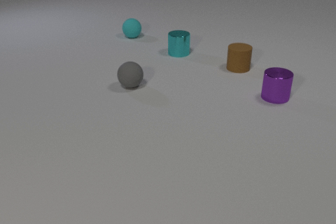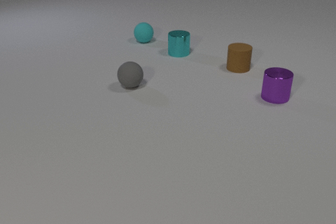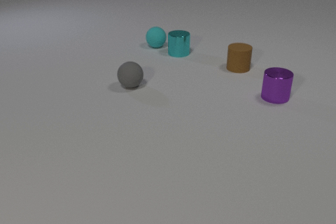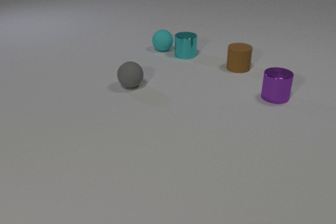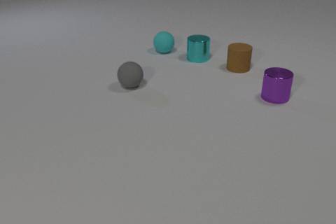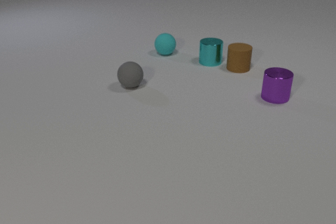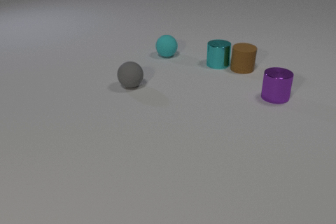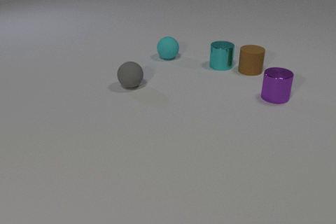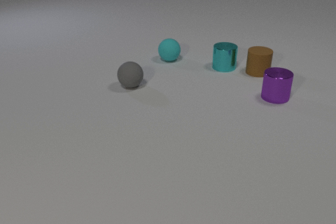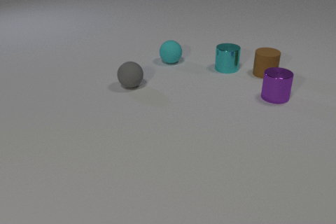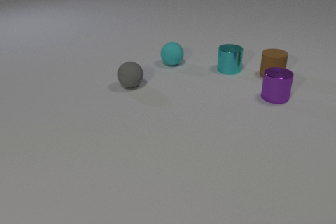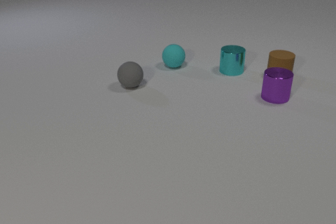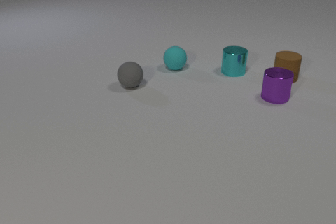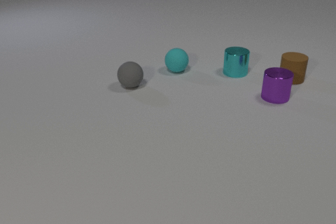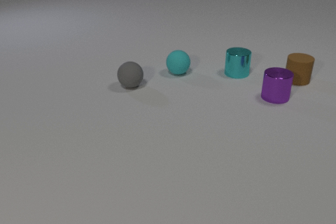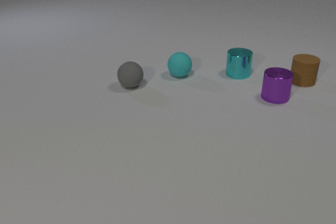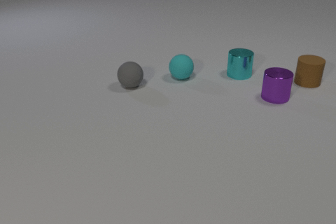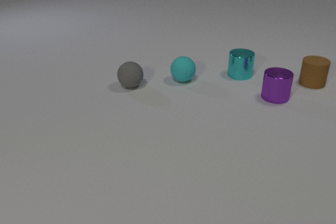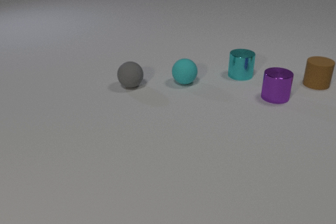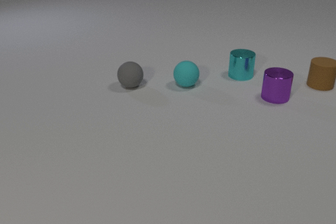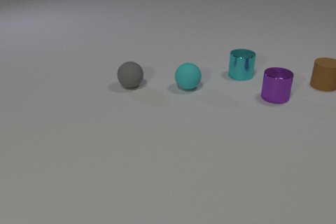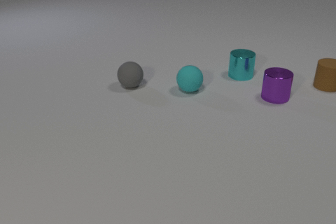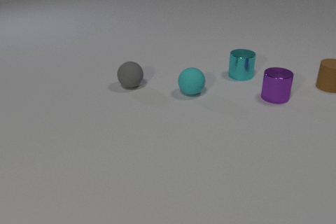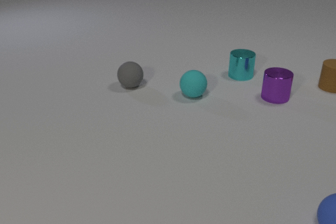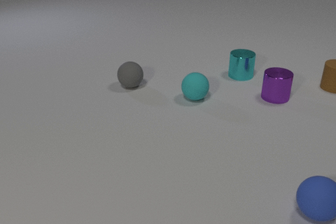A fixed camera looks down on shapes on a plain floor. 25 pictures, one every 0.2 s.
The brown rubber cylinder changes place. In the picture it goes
to the right.
The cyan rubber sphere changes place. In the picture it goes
toward the camera.
0.0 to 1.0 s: The cyan rubber sphere rolls toward the camera and to the right. The cyan metal cylinder slides to the right and toward the camera. The cyan rubber sphere and the cyan metal cylinder collide.
1.0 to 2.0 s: The cyan rubber sphere rolls toward the camera. The cyan metal cylinder slides to the right and toward the camera. The brown rubber cylinder slides to the right. The cyan metal cylinder and the brown rubber cylinder collide.
2.0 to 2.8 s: The cyan rubber sphere rolls toward the camera. The cyan metal cylinder slides toward the camera and to the right. The brown rubber cylinder slides to the right.
2.8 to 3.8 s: The cyan rubber sphere rolls toward the camera. The cyan metal cylinder moves, and ends about where it began. The brown rubber cylinder slides to the right.
3.8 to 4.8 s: The cyan rubber sphere rolls toward the camera. The brown rubber cylinder slides to the right. The blue rubber sphere comes in at the right edge, rolls to the left and away from the camera.
What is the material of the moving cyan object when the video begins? rubber.
What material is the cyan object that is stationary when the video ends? metal.
How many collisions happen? 2.
